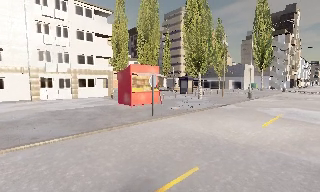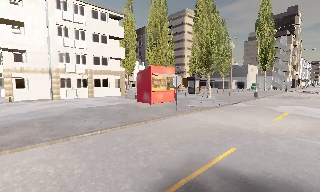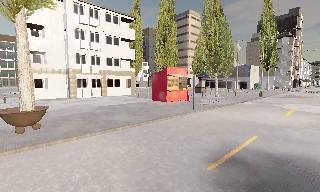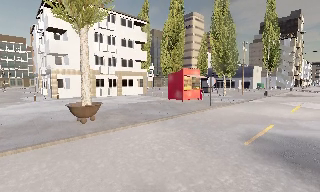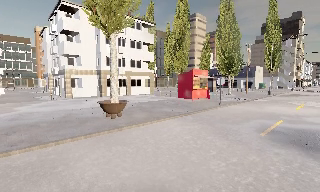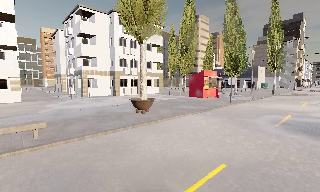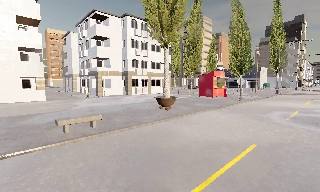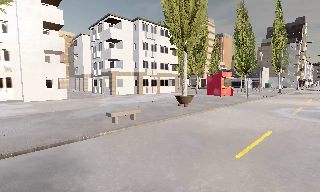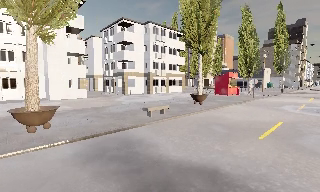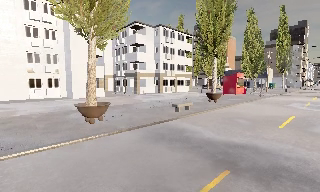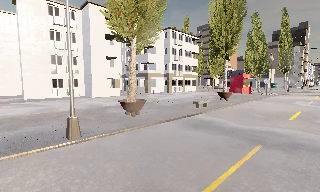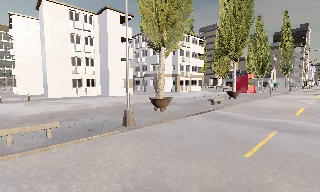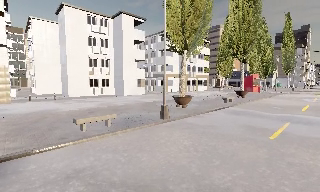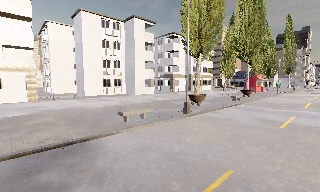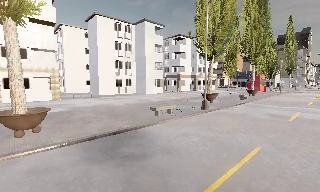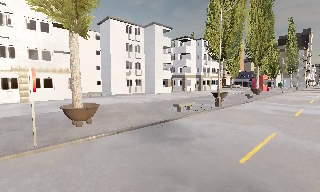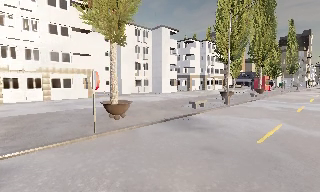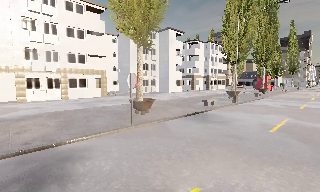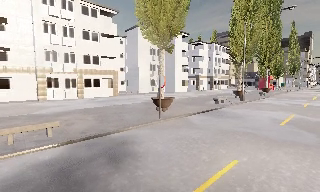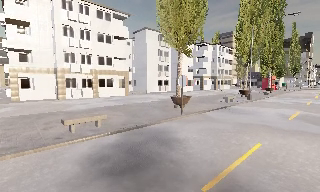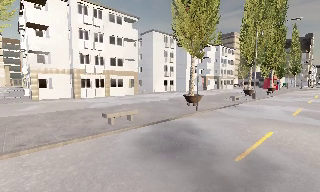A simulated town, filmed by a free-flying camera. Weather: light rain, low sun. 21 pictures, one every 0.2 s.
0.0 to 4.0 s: The camera travels to its left and backward, about 35 m, so close, fixed things drift to the right.
The film runs backward here.
